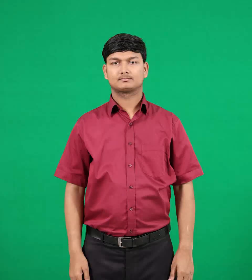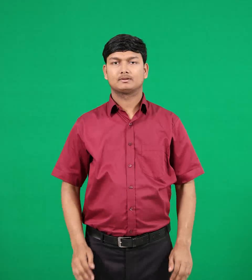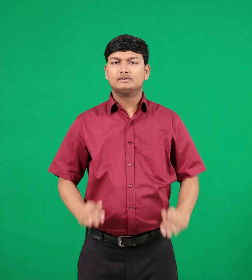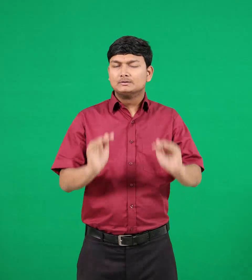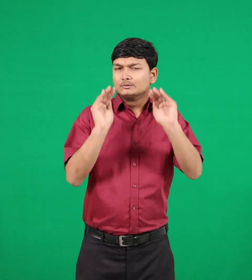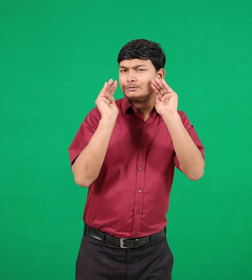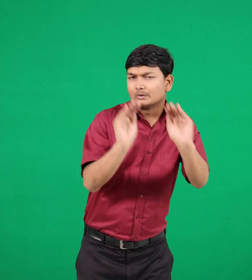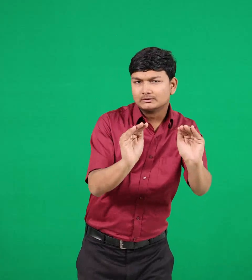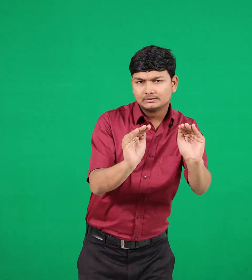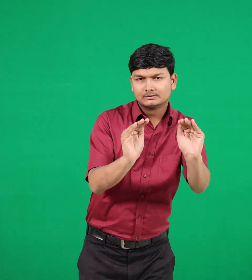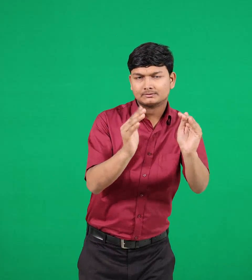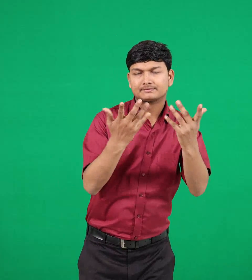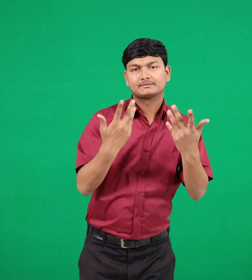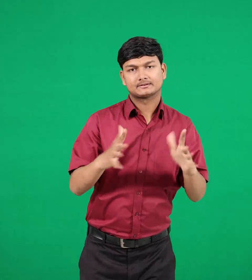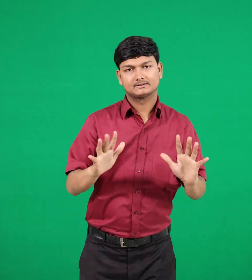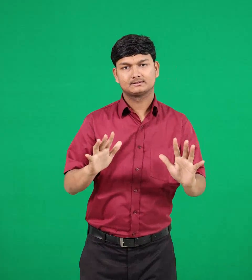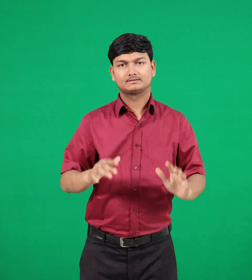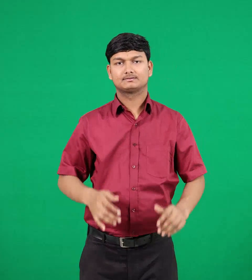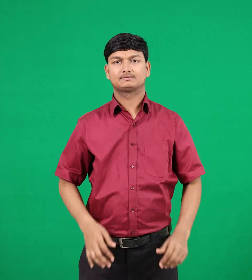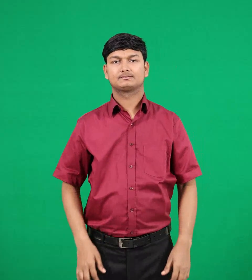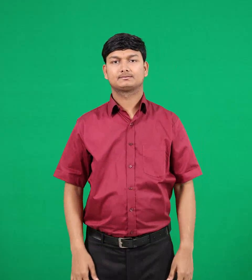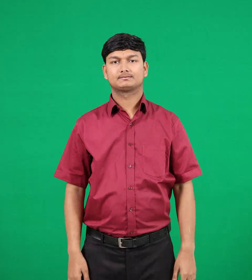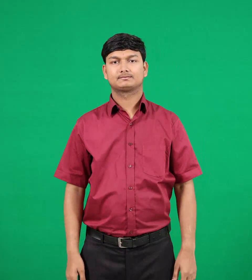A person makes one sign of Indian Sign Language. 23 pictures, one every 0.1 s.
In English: supported
